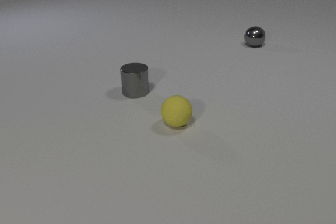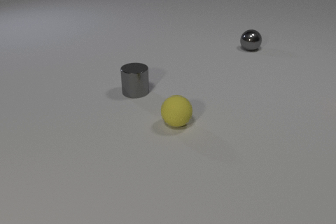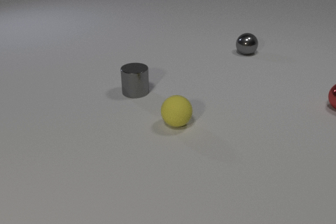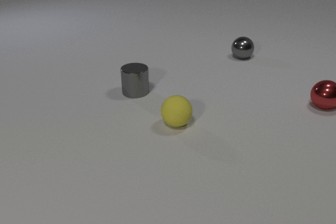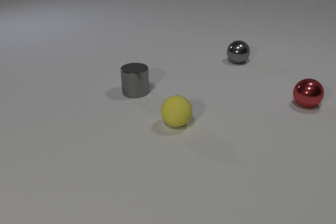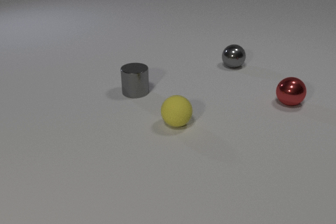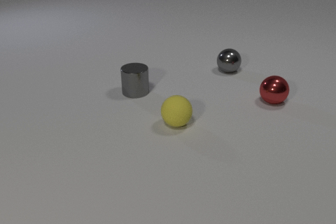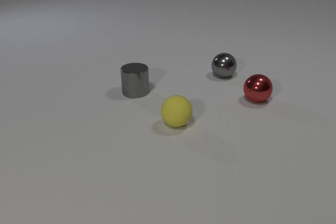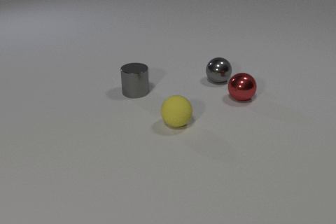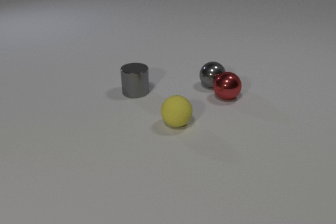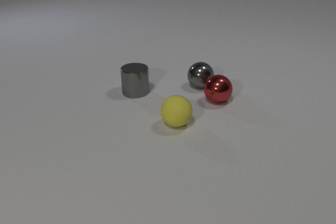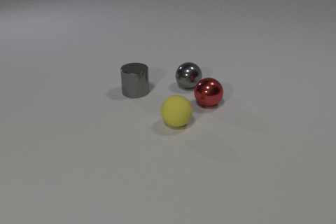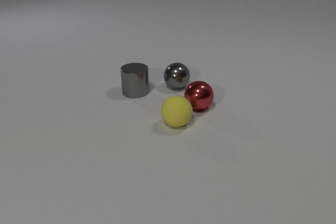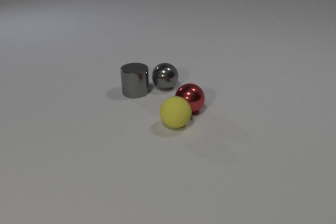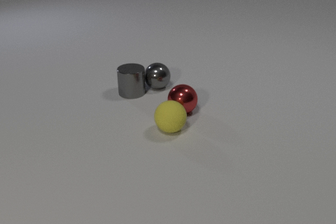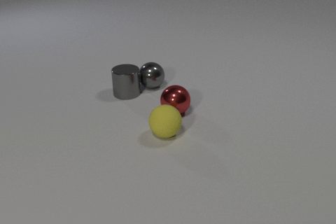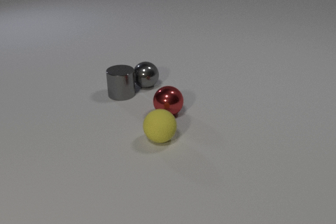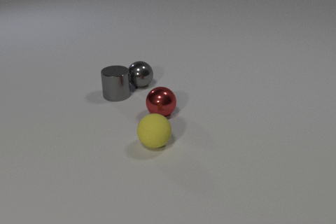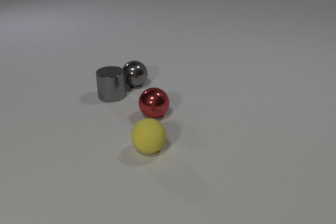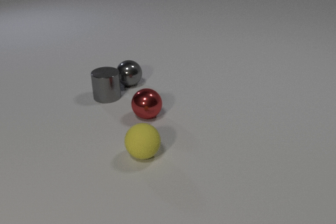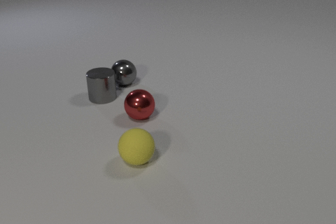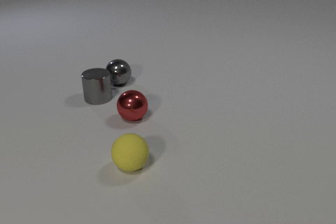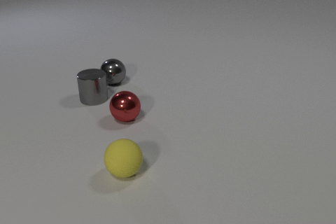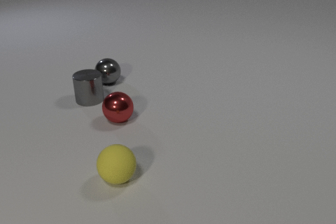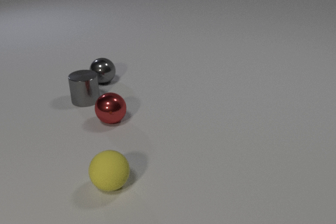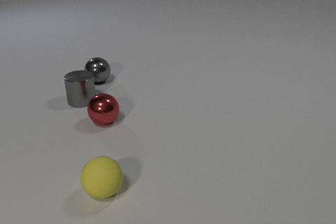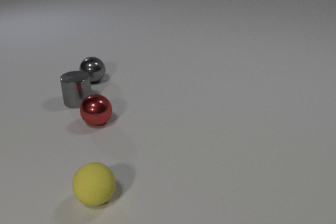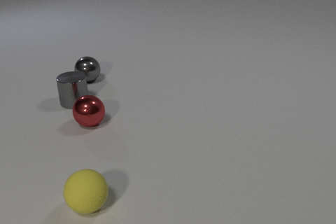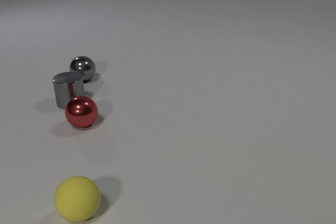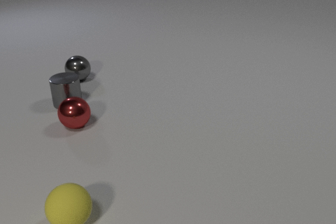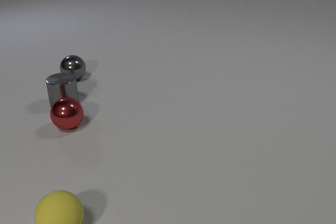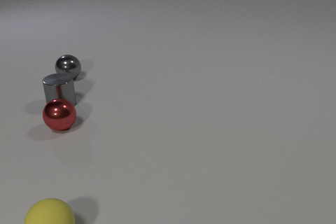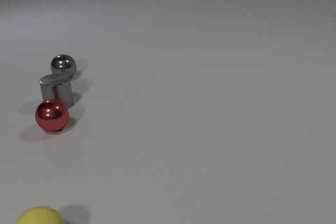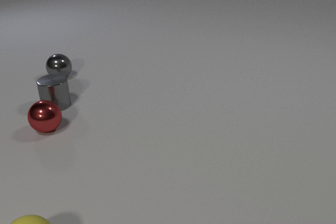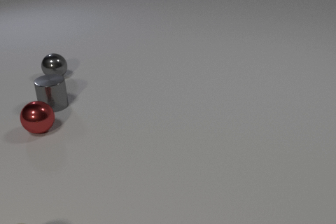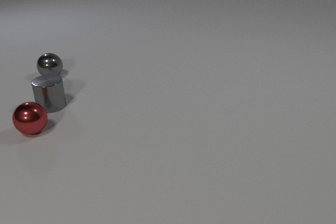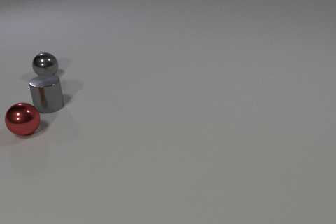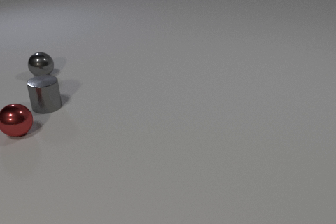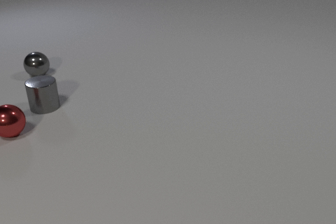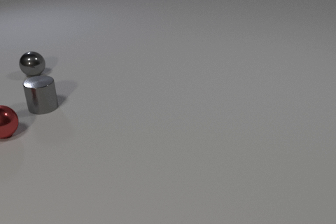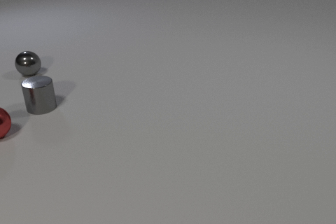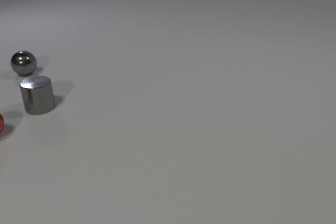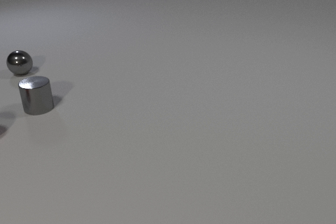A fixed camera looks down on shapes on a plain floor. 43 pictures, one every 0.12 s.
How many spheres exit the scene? 2.
What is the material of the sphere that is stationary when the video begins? rubber.
How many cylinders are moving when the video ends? 1.
0.00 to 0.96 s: The gray metal sphere rolls toward the camera. The red metal sphere comes in at the right edge, rolls to the left.
0.96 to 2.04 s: The gray metal sphere rolls to the left. The red metal sphere rolls to the left and toward the camera. The yellow rubber sphere rolls toward the camera and to the left. The gray metal cylinder slides to the left. The gray metal sphere and the red metal sphere collide. The red metal sphere and the yellow rubber sphere collide. The gray metal sphere and the gray metal cylinder collide.
2.04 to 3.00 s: The gray metal sphere rolls to the left. The red metal sphere rolls to the left. The yellow rubber sphere rolls toward the camera and to the left. The gray metal cylinder slides to the left.
3.00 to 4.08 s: The gray metal sphere rolls to the left and away from the camera. The red metal sphere rolls to the left. The yellow rubber sphere rolls to the left and toward the camera. The gray metal cylinder slides to the left.
4.08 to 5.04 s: The gray metal sphere rolls to the left and away from the camera. The red metal sphere rolls to the left, leaves at the left edge. The gray metal cylinder slides to the left.
